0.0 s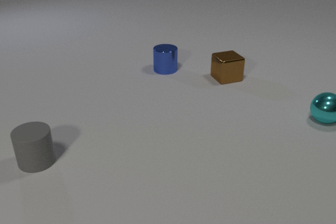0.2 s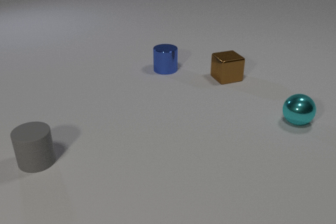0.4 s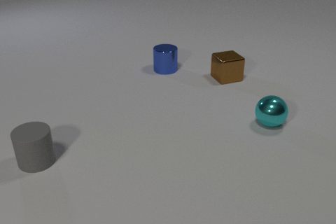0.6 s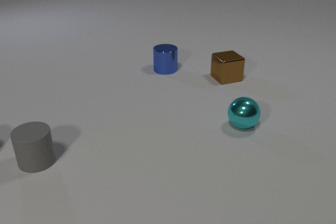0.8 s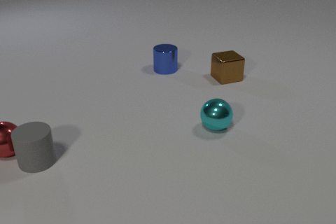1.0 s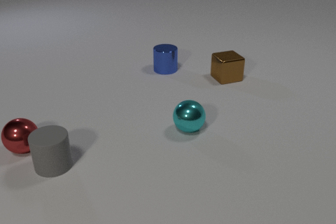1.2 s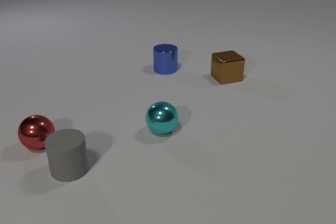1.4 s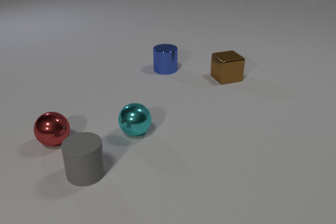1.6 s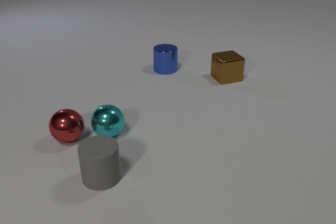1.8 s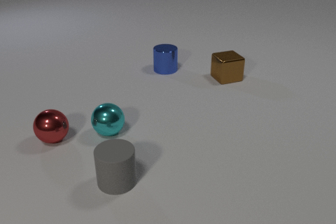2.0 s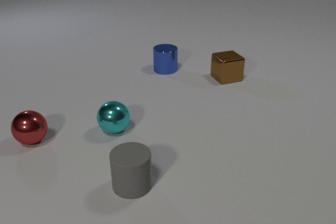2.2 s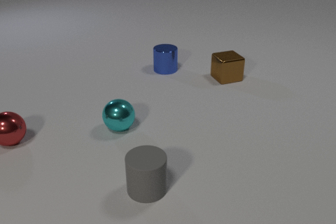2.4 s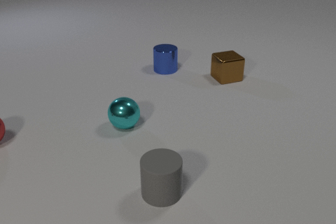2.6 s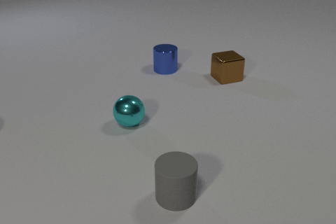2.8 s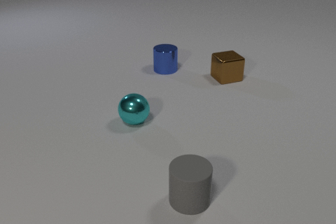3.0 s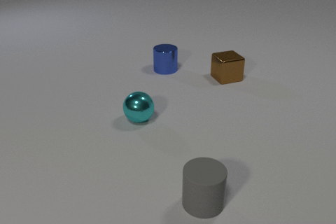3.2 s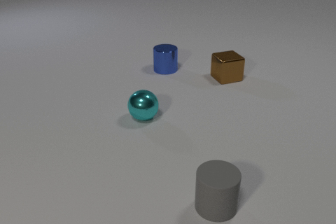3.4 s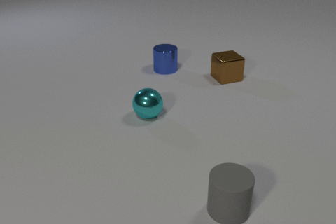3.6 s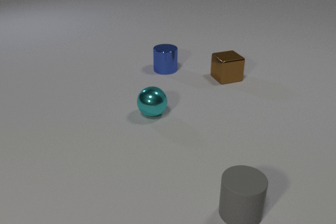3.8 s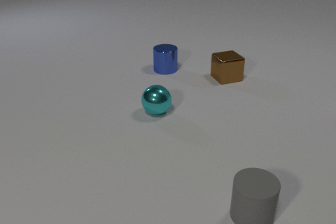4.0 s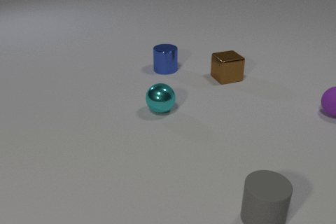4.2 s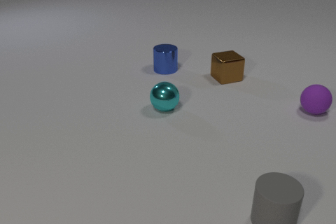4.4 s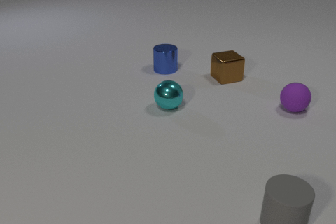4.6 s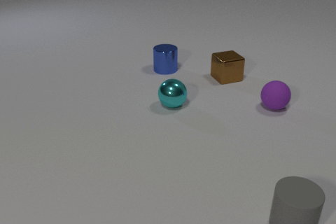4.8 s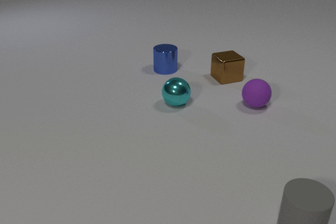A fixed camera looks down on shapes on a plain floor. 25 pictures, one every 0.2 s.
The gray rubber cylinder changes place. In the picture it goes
to the right.
0.0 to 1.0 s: The red metal sphere comes in at the left edge, rolls to the right. The gray rubber cylinder slides to the right and toward the camera. The cyan metal sphere rolls to the left. The red metal sphere and the gray rubber cylinder collide.
1.0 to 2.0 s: The red metal sphere rolls away from the camera and to the right. The gray rubber cylinder slides to the right and toward the camera. The cyan metal sphere rolls to the left. The red metal sphere and the cyan metal sphere collide.
2.0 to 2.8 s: The red metal sphere rolls to the left, leaves at the left edge. The gray rubber cylinder slides to the right. The cyan metal sphere rolls to the right and away from the camera.
2.8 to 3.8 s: The gray rubber cylinder slides to the right. The cyan metal sphere rolls to the right and away from the camera.
3.8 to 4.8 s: The gray rubber cylinder slides to the right. The cyan metal sphere rolls to the right and away from the camera. The purple rubber sphere comes in at the right edge, rolls to the left.
How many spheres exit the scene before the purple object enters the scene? 1.
Are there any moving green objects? no.
What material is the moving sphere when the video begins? metal.
